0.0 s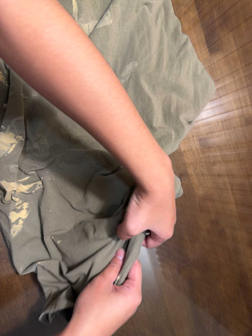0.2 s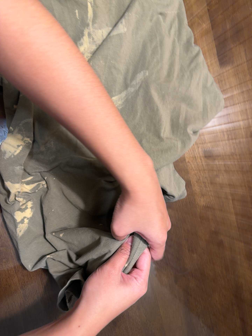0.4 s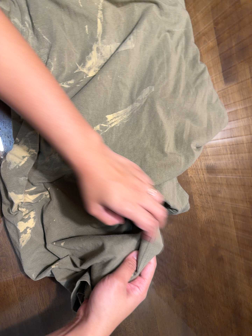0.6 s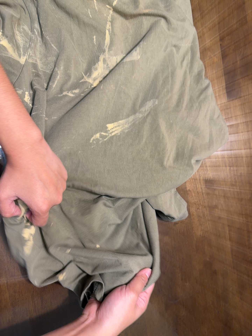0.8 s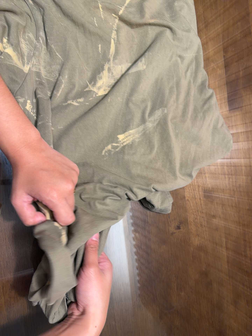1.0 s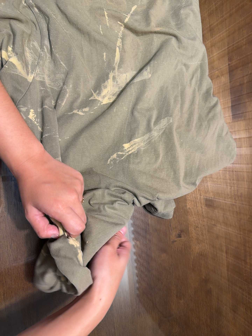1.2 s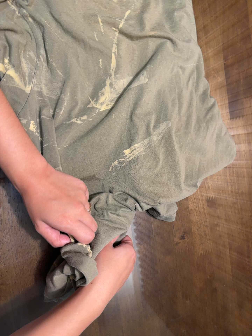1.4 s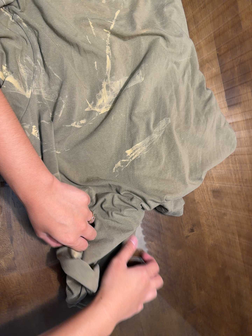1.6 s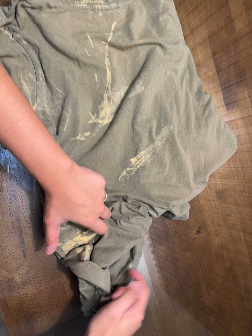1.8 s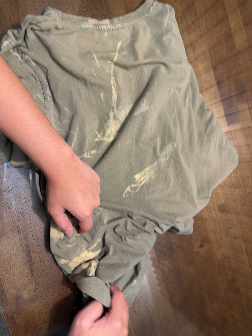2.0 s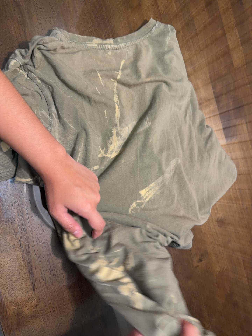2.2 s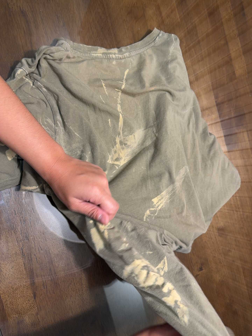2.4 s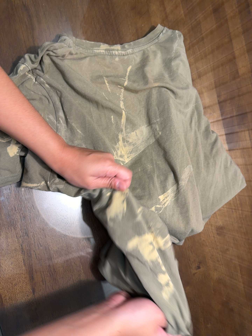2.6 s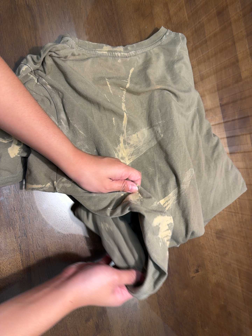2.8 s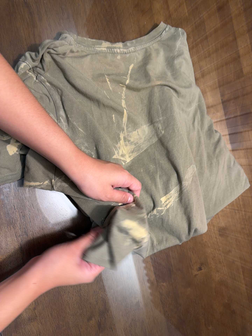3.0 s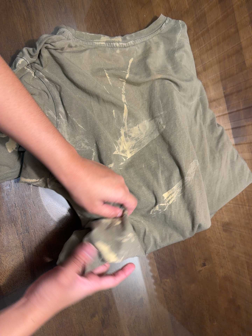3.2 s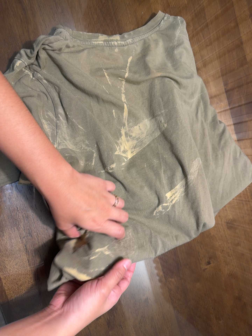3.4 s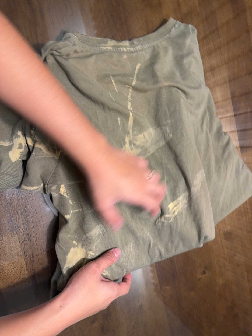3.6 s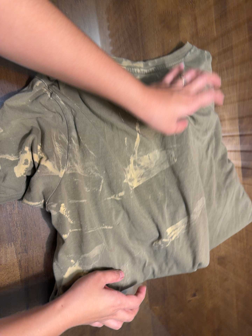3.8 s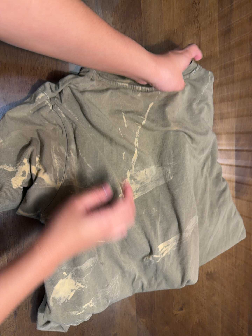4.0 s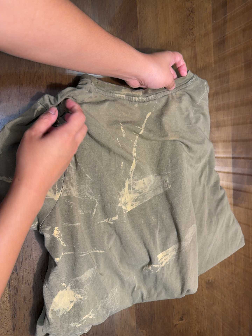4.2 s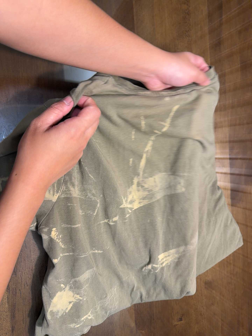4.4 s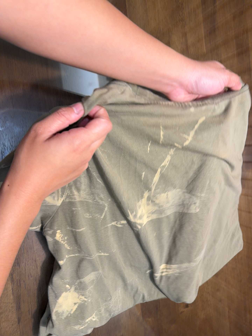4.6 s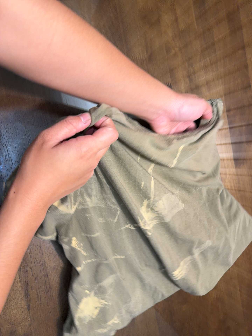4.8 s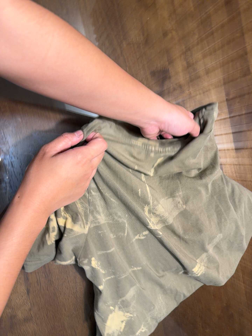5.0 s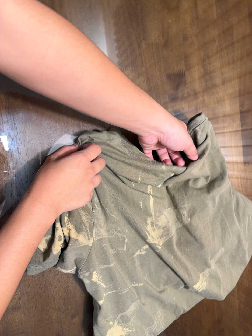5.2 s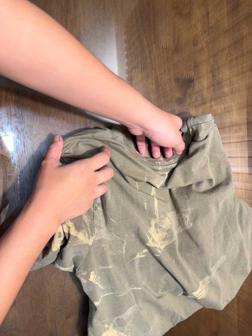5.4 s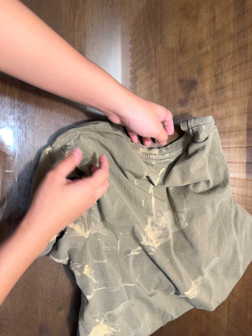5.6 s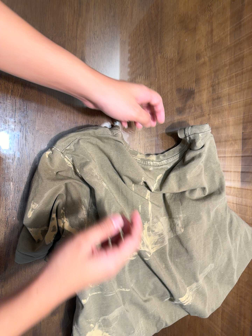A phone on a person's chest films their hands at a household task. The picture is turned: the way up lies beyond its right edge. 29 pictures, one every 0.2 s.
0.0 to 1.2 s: The camera travels toward the top of its view, about 8 cm, so close, fixed things drift downward. It rolls about its line of sight by about 10 degrees, and the scene rotates clockwise.
1.2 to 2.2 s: The camera travels toward the top of its view and to its left, about 9 cm, so close, fixed things drift downward.
2.2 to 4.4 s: The camera travels toward the top of its view, about 8 cm. It rolls about its line of sight by about 10 degrees, and the scene rotates clockwise.
4.4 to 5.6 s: The camera travels toward the bottom of its view, about 9 cm. It rolls about its line of sight by about 10 degrees, and the scene rotates clockwise.
The film runs backward here.
